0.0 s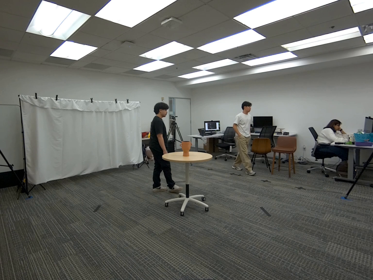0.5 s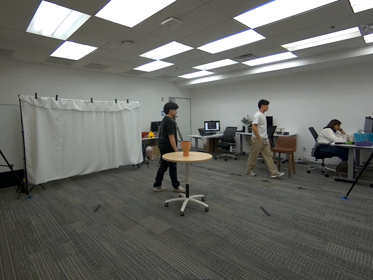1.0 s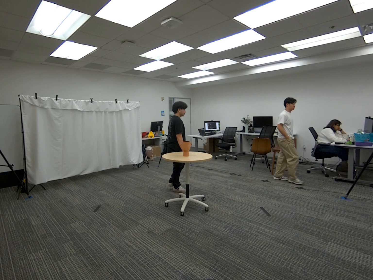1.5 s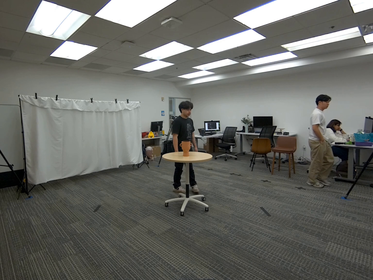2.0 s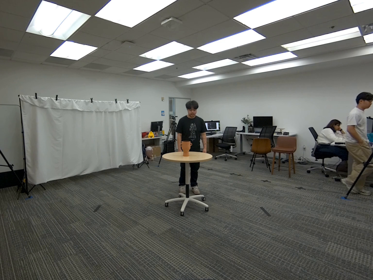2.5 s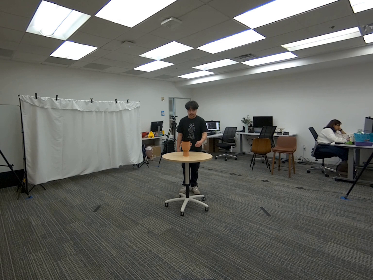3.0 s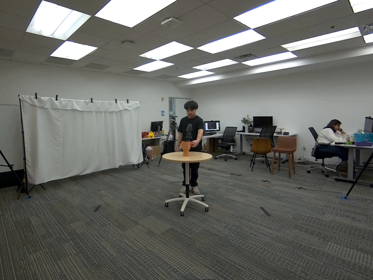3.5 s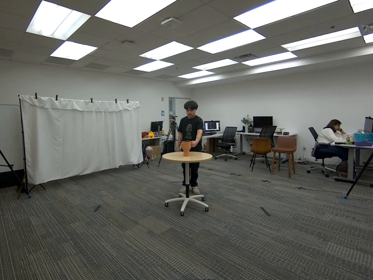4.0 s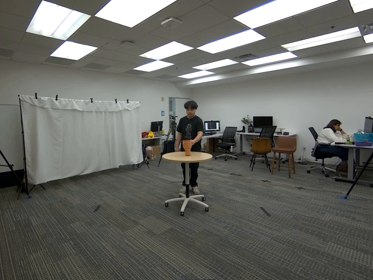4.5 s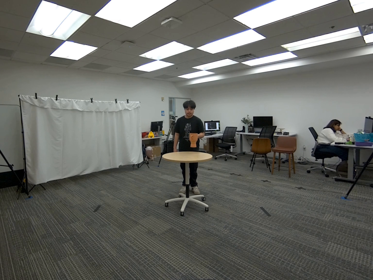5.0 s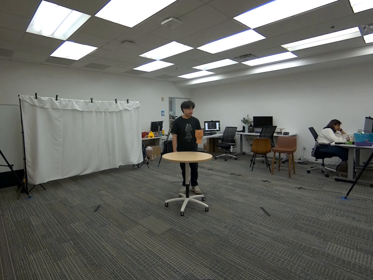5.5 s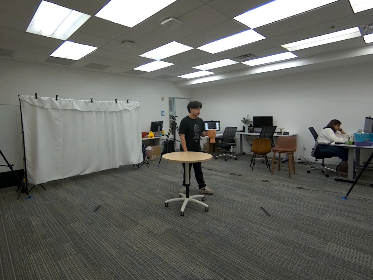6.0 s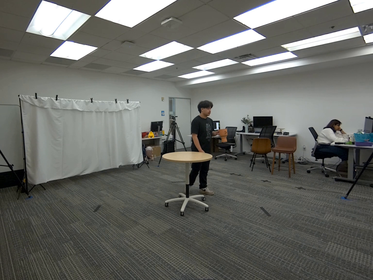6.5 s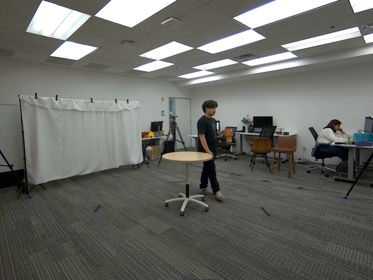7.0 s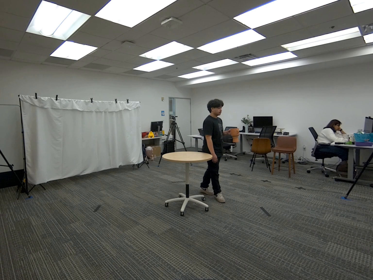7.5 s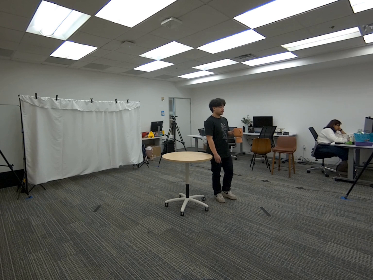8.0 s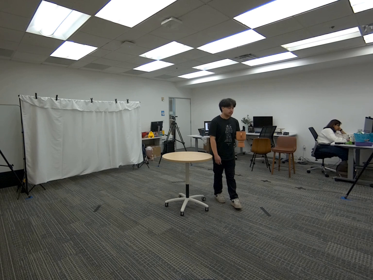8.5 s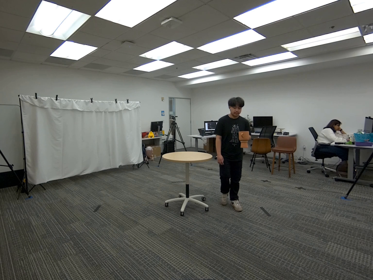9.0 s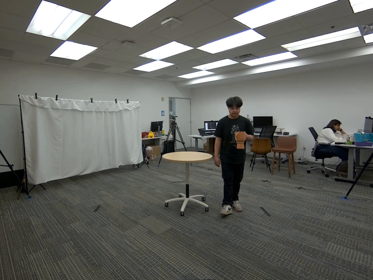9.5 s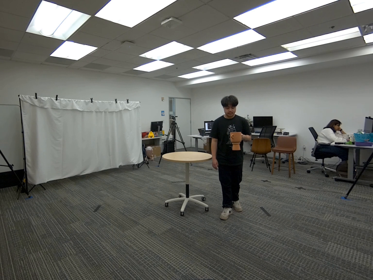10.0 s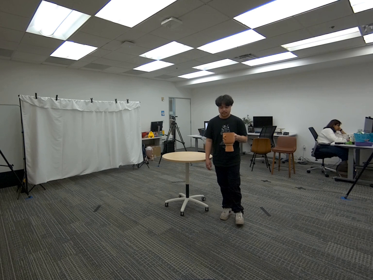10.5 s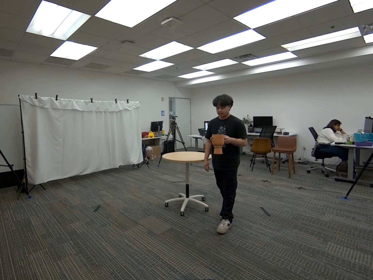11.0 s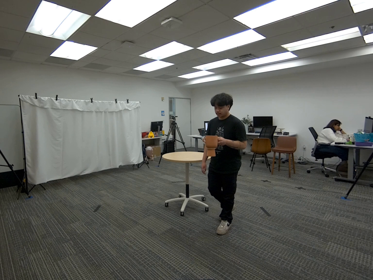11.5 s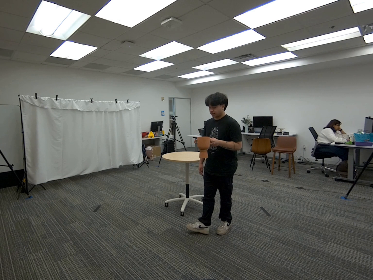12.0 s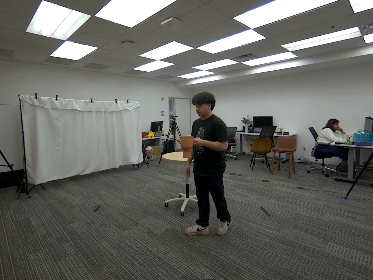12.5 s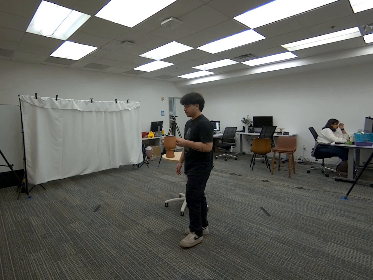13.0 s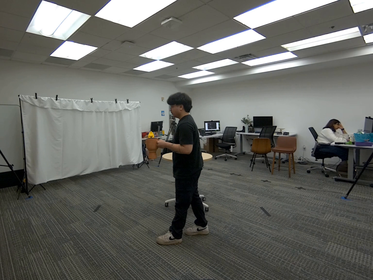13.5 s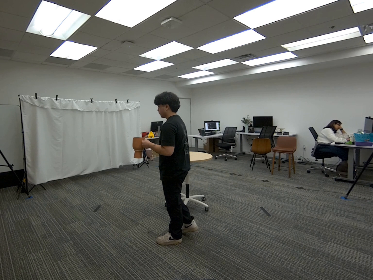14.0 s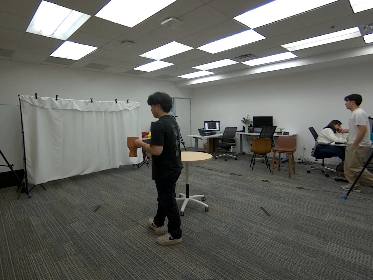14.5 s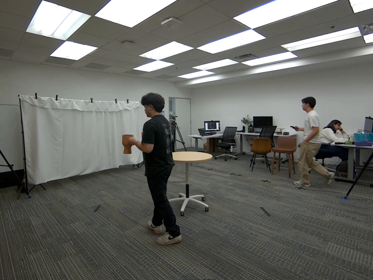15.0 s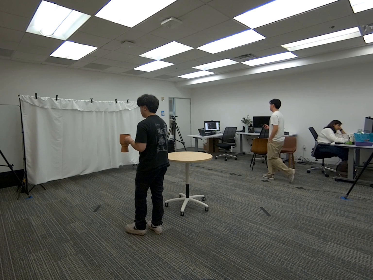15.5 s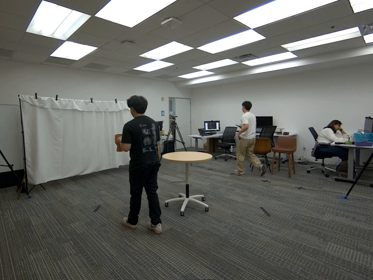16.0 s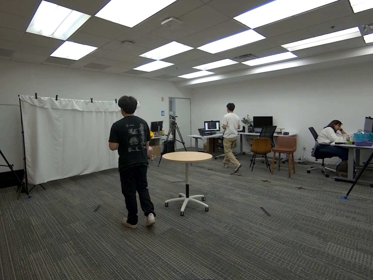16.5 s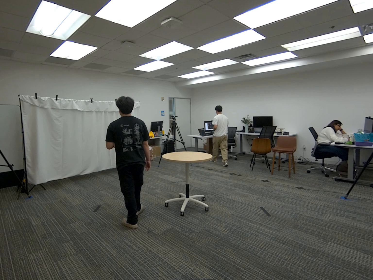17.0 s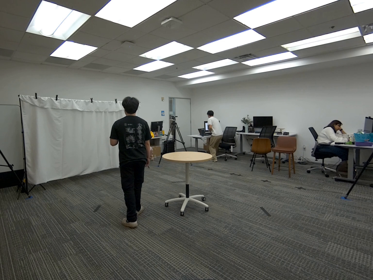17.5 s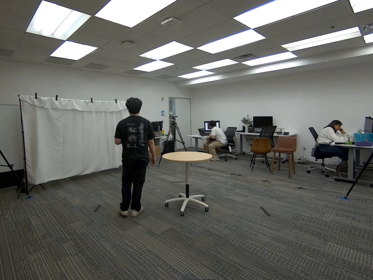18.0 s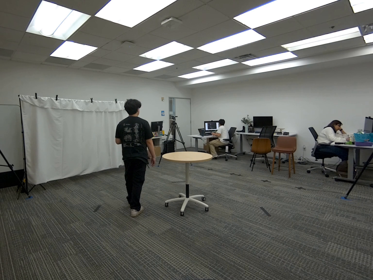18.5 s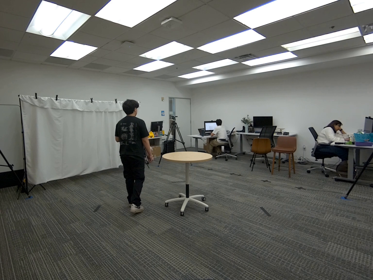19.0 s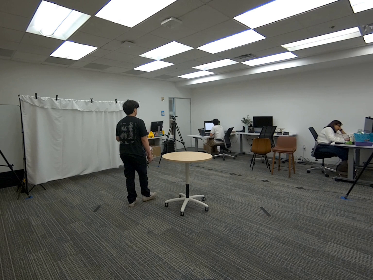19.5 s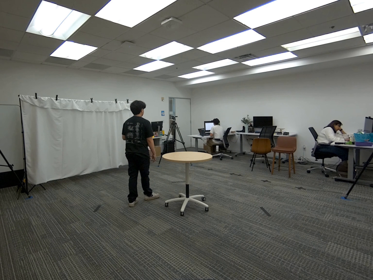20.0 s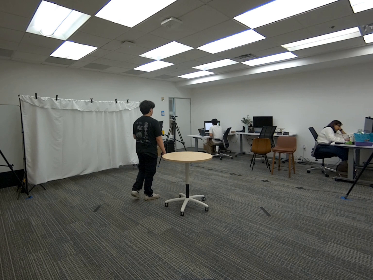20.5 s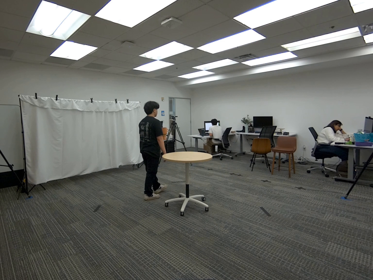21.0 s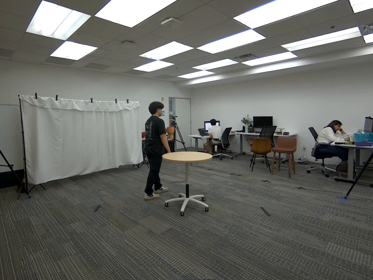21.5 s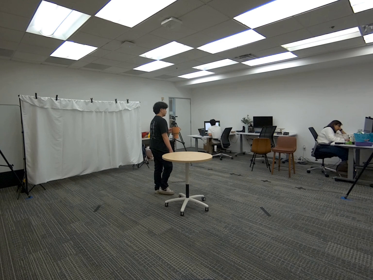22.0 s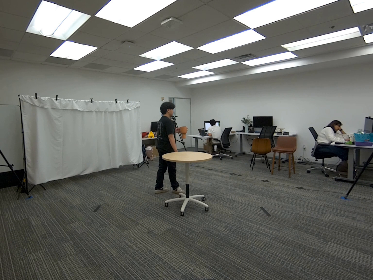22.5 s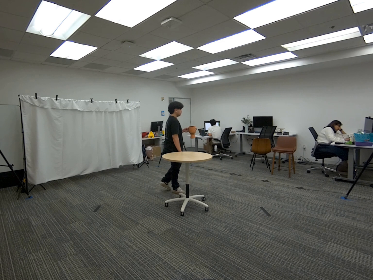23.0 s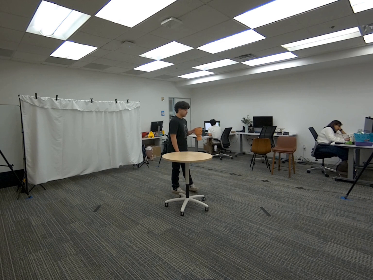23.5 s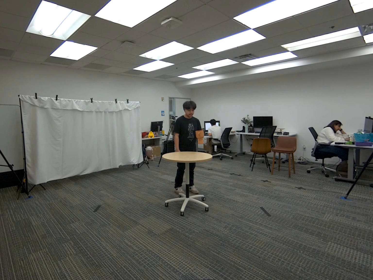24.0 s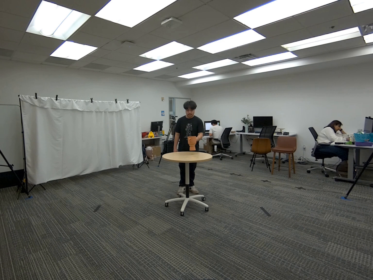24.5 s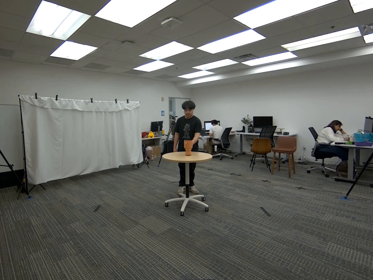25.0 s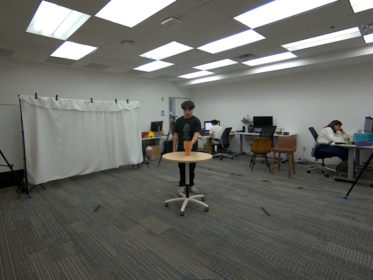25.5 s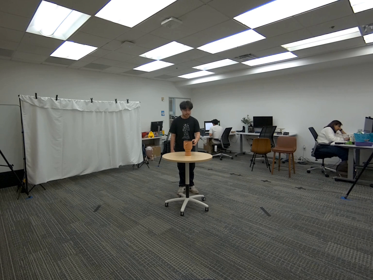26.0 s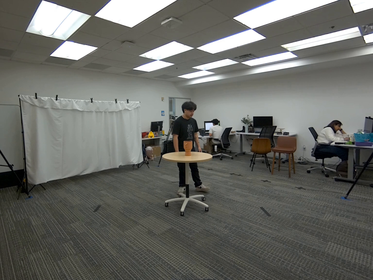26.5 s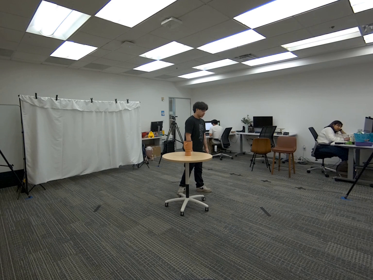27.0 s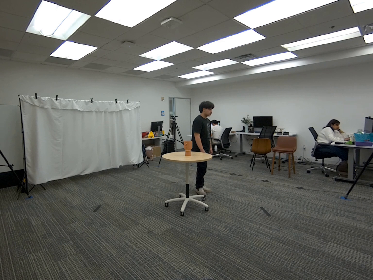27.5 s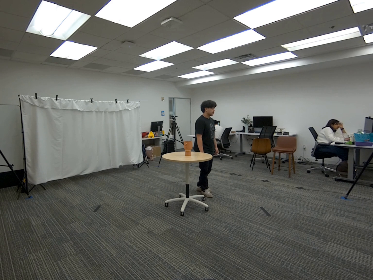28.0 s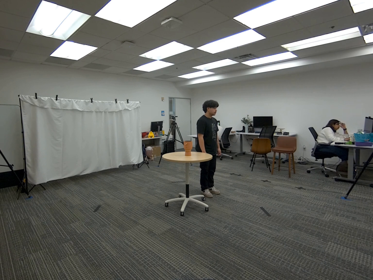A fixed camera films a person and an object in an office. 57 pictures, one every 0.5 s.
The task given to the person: Walk over to the ceramic vase on the round table and pick up the ceramic vase using your left hand from one of the handles and walk within the bounding area holding the ceramic vase infront of you. Place on the round table when complete.
